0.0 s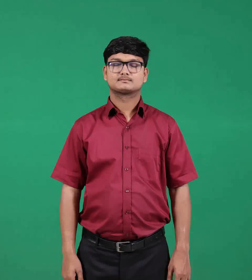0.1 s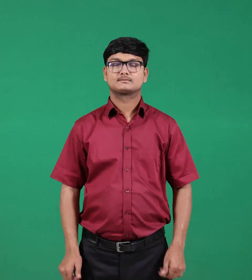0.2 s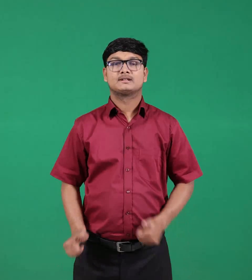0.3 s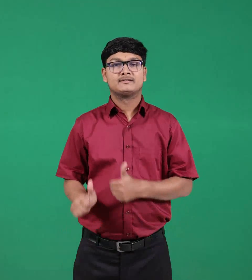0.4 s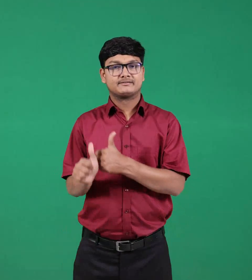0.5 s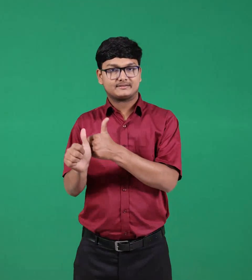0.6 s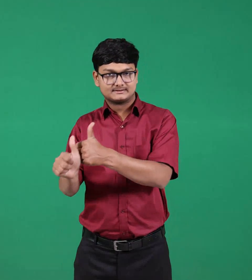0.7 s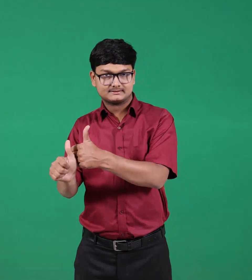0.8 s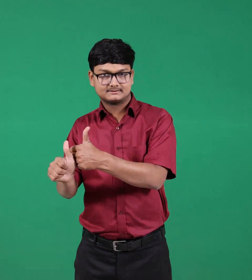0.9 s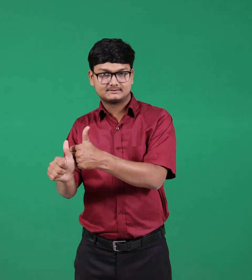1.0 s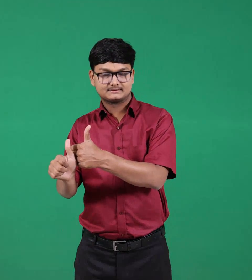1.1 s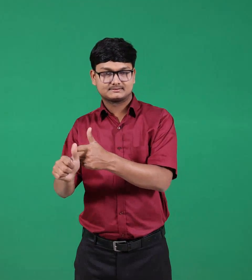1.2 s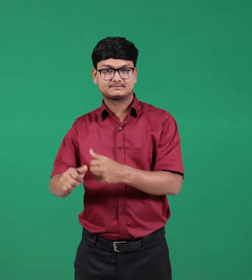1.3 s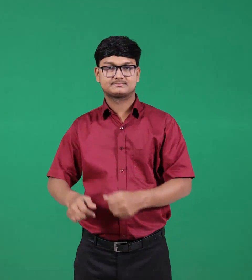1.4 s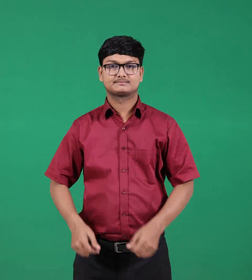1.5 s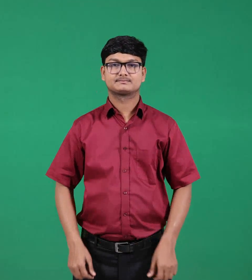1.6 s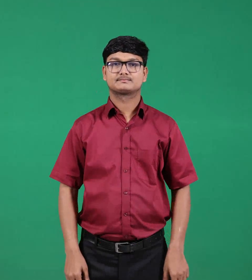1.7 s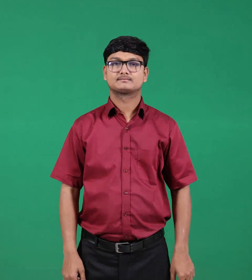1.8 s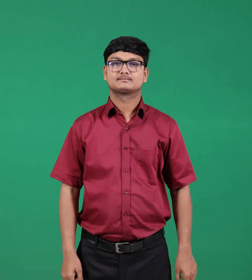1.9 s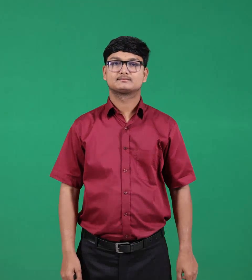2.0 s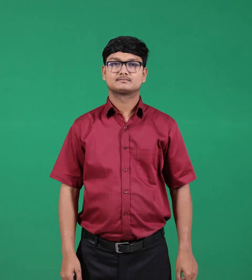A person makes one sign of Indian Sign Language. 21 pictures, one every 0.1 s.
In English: follow
